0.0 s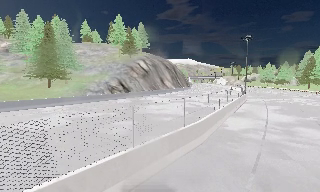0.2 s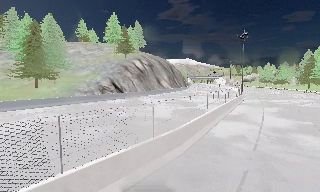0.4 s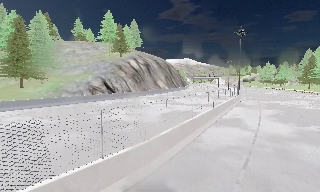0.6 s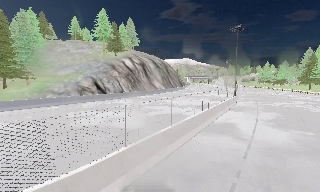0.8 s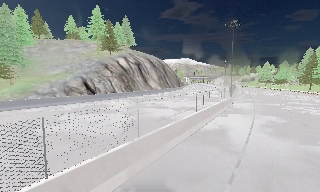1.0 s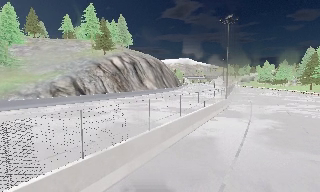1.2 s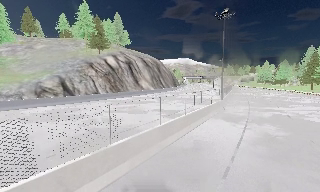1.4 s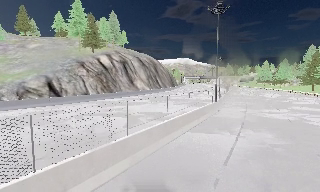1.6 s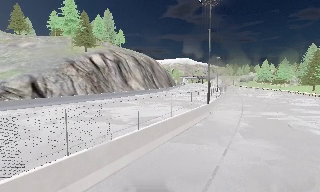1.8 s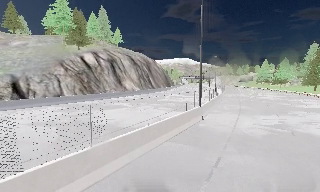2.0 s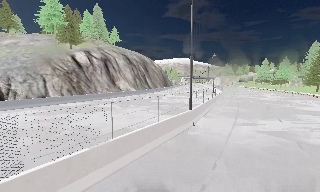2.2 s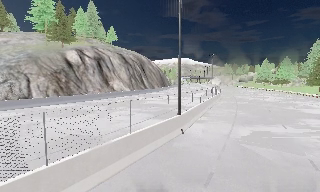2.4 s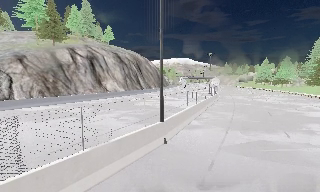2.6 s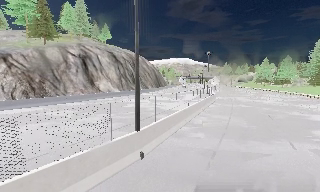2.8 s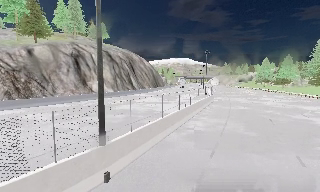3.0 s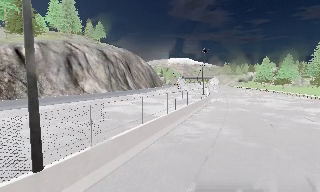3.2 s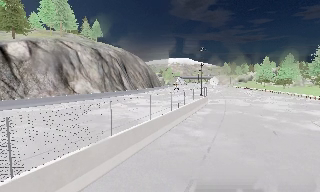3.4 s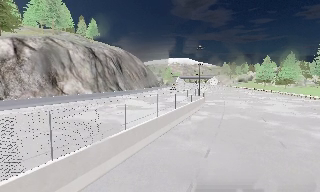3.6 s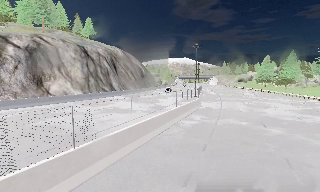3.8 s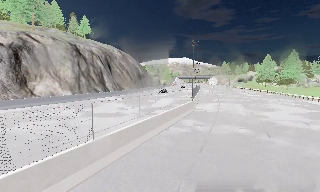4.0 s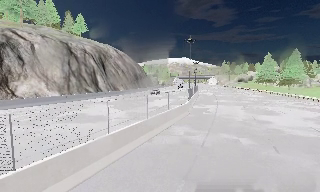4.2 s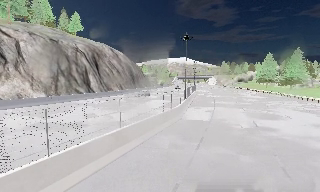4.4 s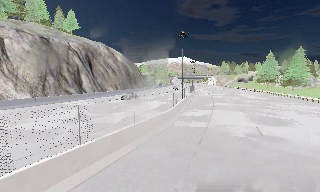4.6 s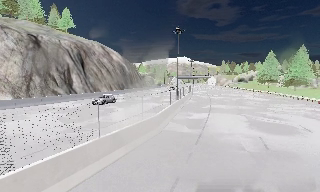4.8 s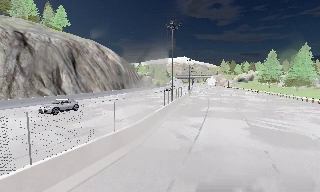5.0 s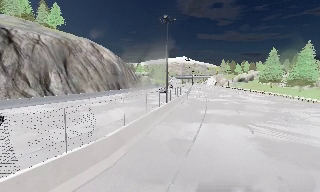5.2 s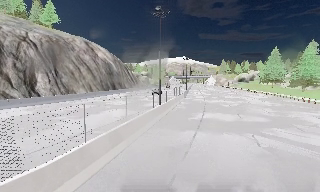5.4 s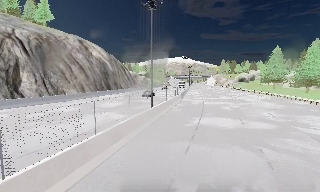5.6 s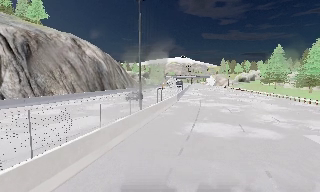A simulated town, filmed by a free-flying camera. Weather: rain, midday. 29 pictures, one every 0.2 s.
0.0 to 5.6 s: The camera travels forward and to its right, about 65 m, so what stands in front looms larger.
The film runs forward here.
